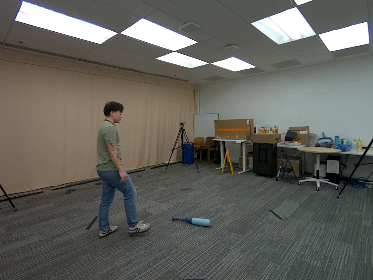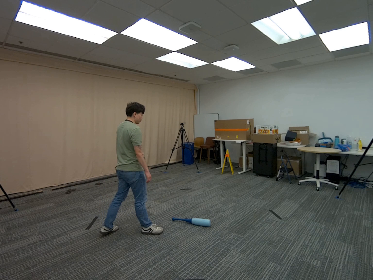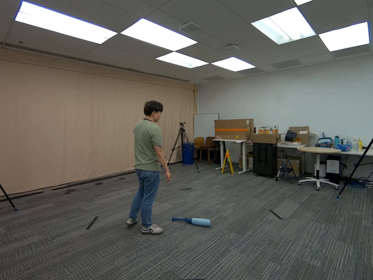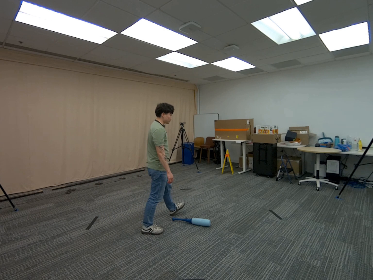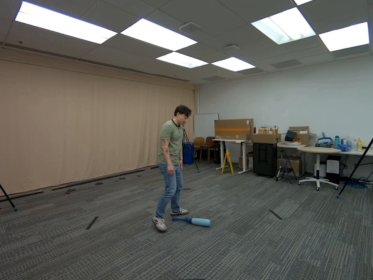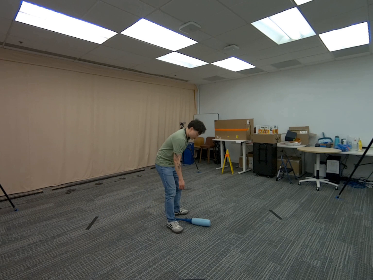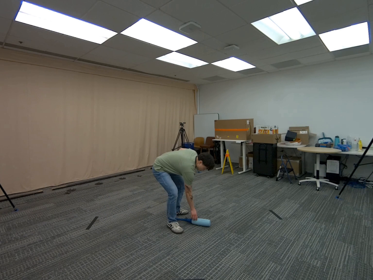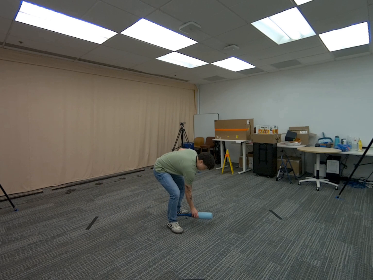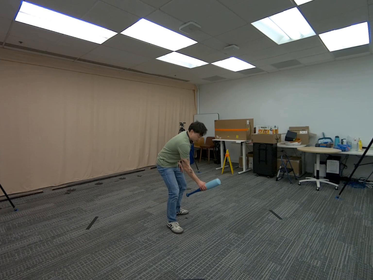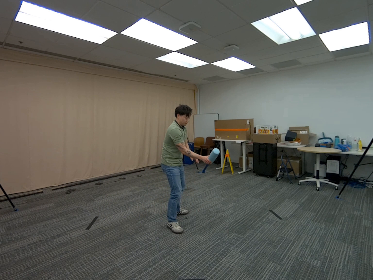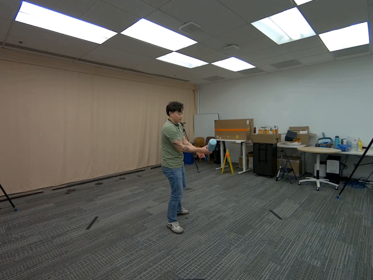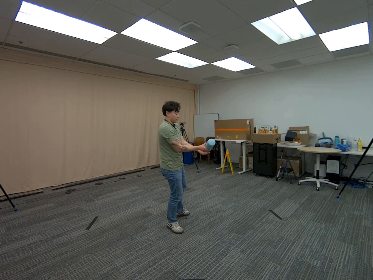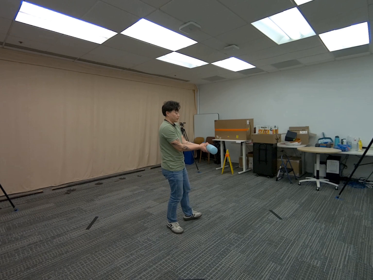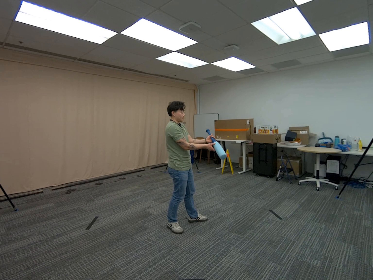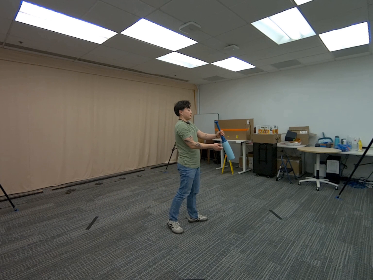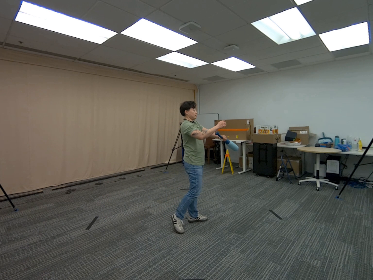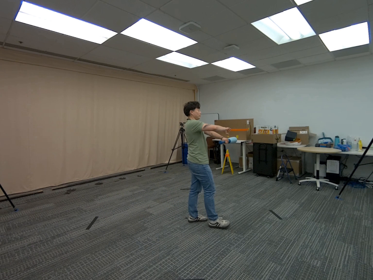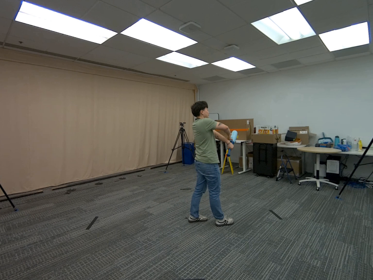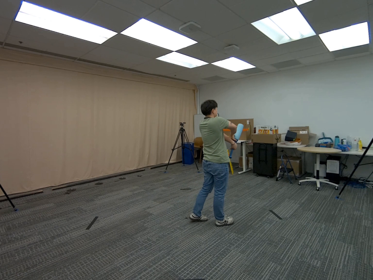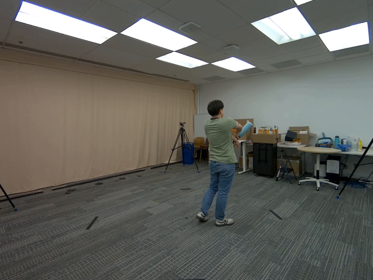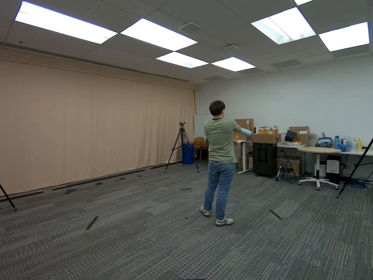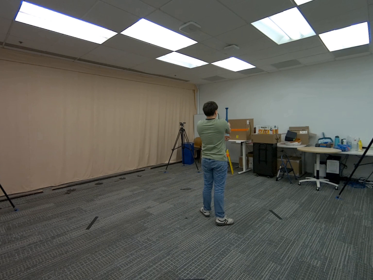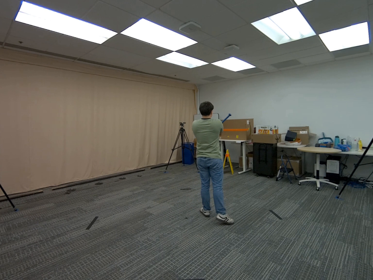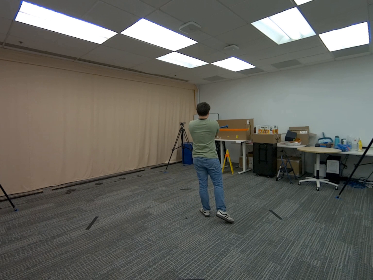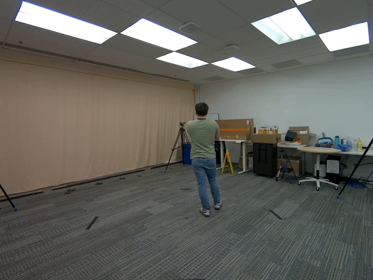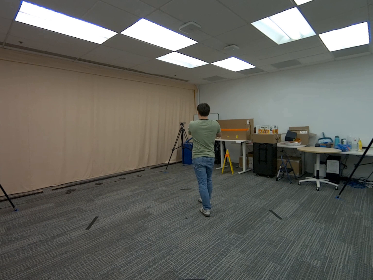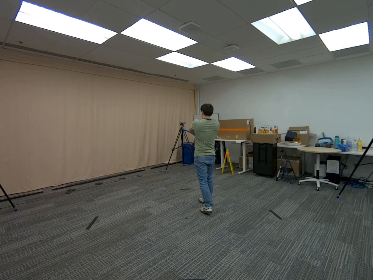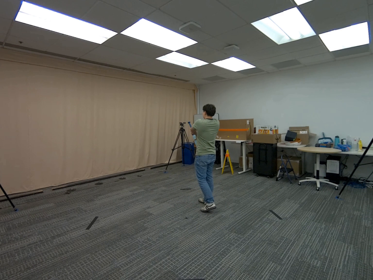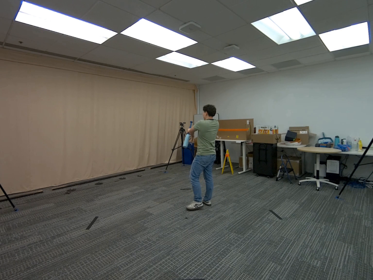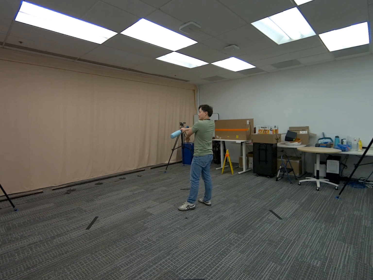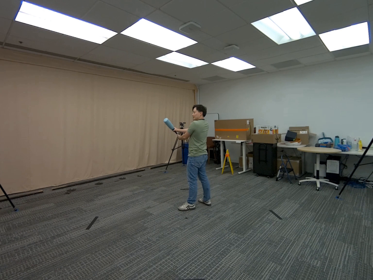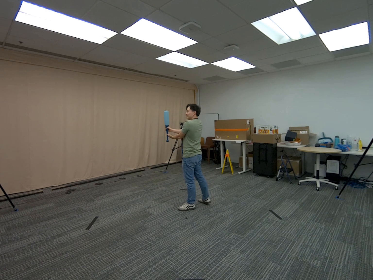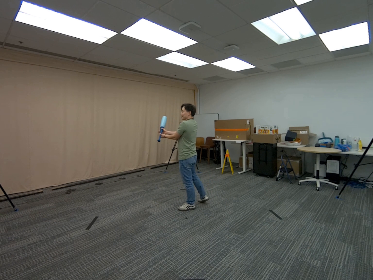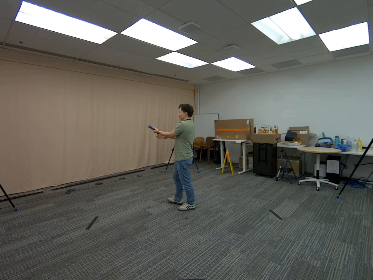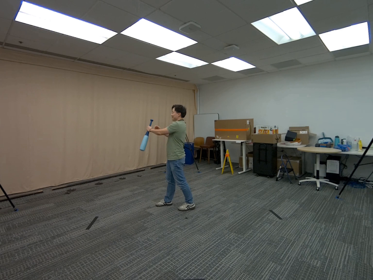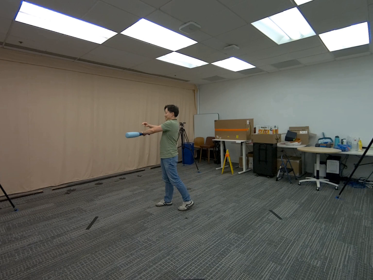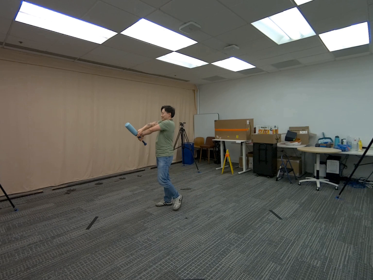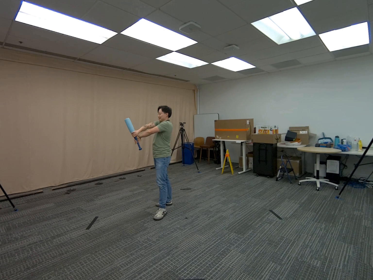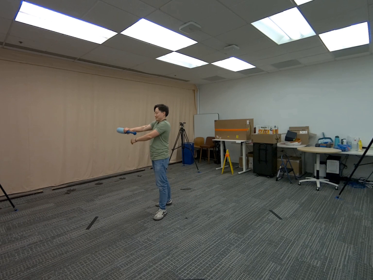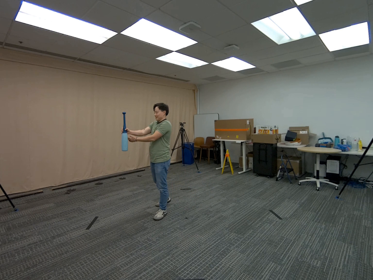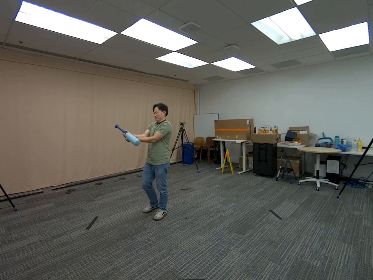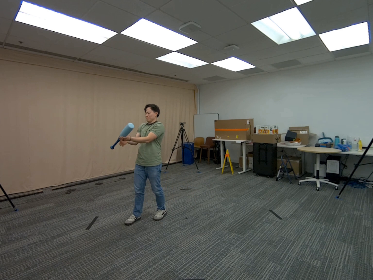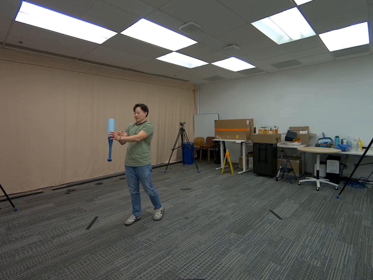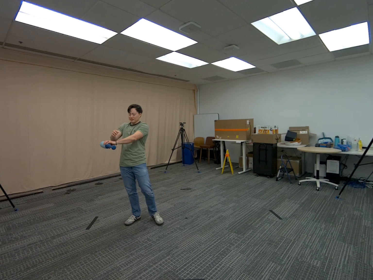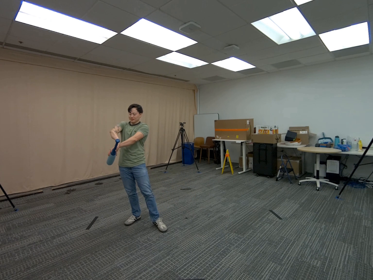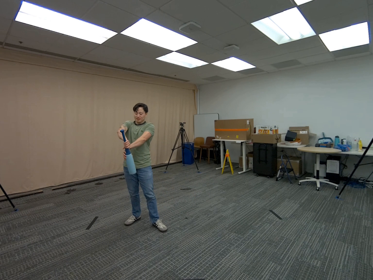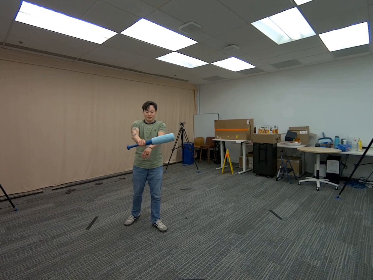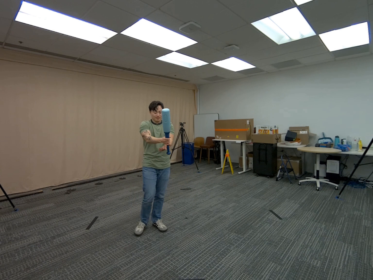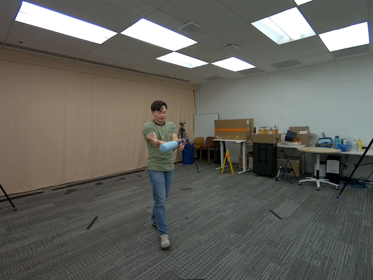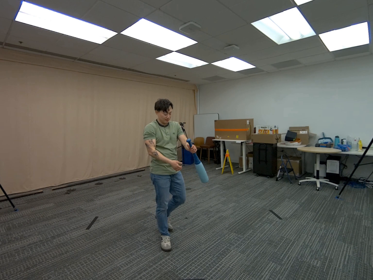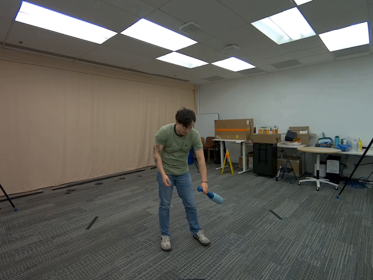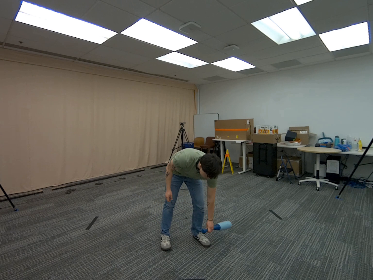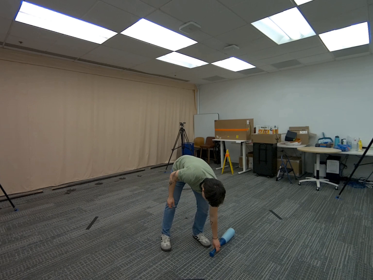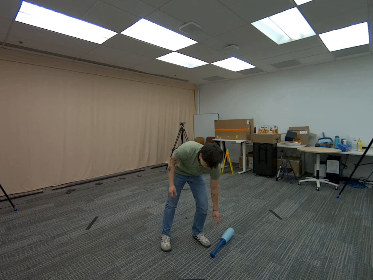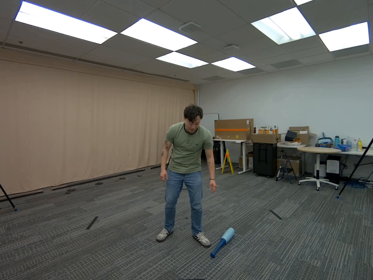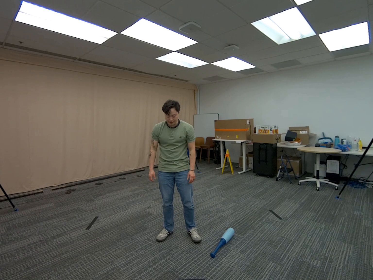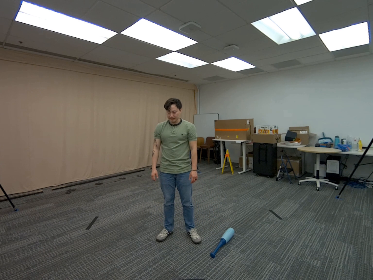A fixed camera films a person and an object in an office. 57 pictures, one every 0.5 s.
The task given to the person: Walk over to the baseball bat and pick up the baseball bat. Slowly begin to rotate the baseball bat and yourself around the bounding area so that every camera gets a visual of the baseball baat.
